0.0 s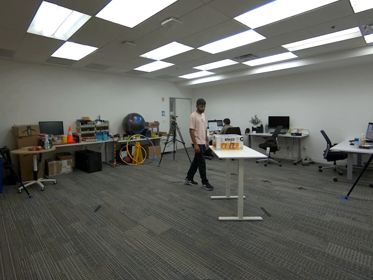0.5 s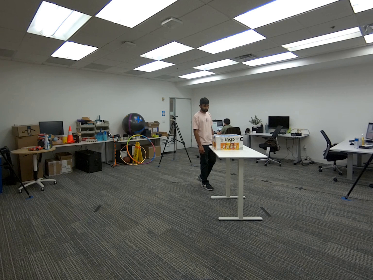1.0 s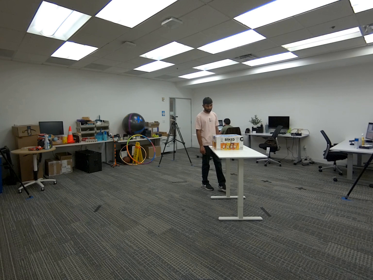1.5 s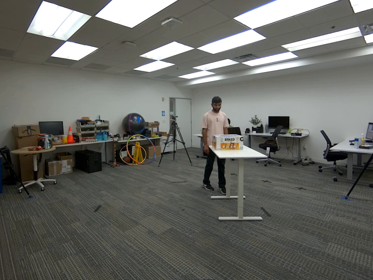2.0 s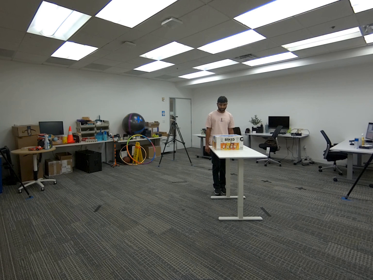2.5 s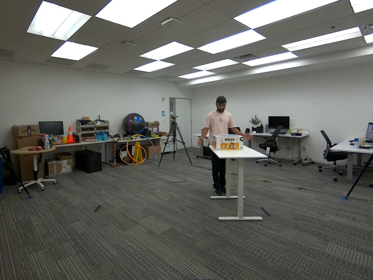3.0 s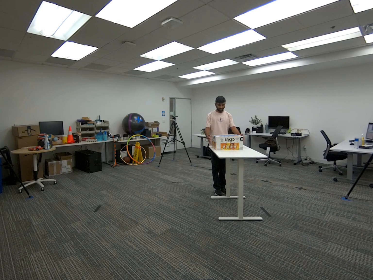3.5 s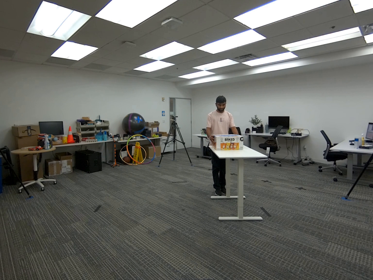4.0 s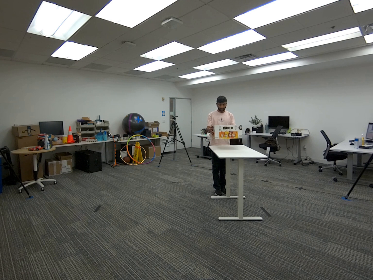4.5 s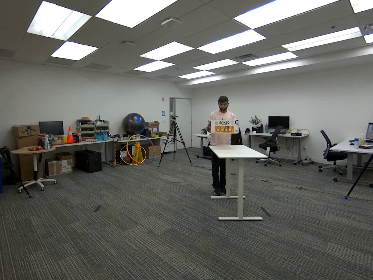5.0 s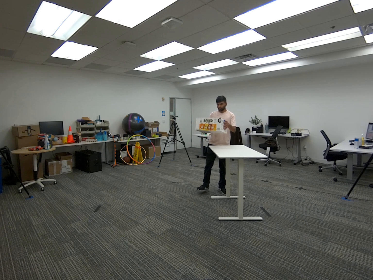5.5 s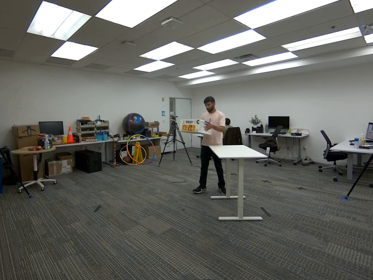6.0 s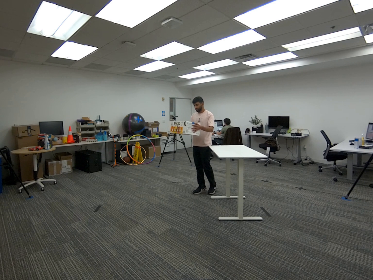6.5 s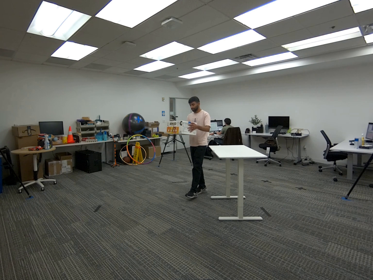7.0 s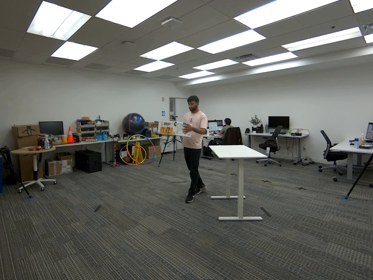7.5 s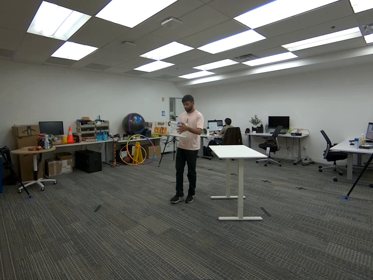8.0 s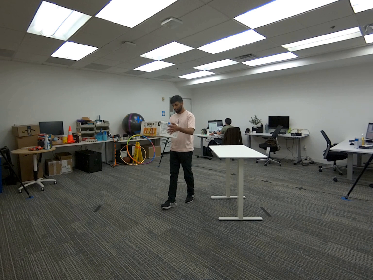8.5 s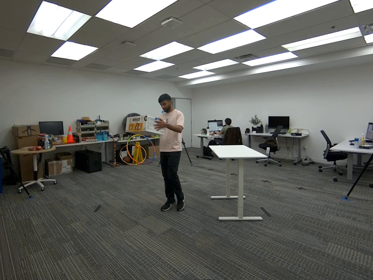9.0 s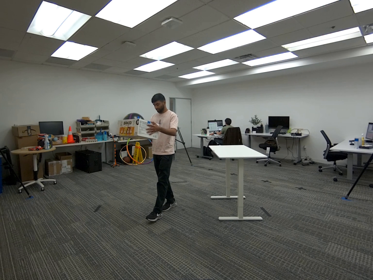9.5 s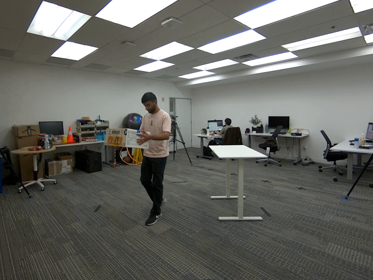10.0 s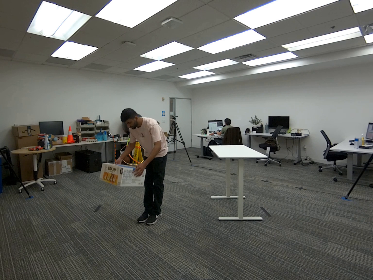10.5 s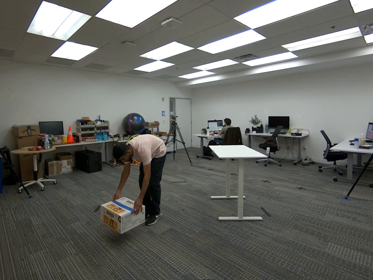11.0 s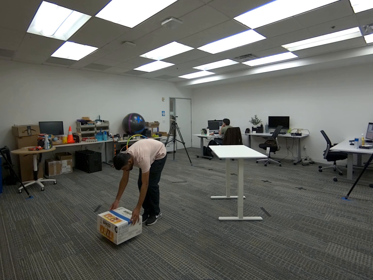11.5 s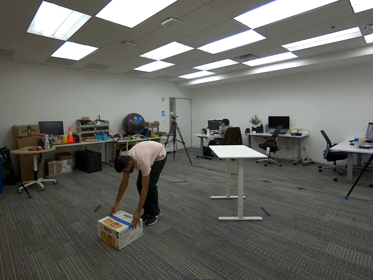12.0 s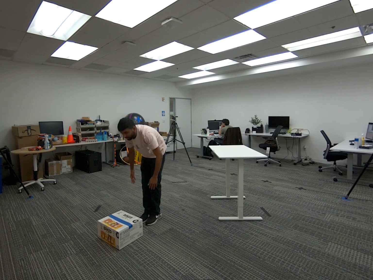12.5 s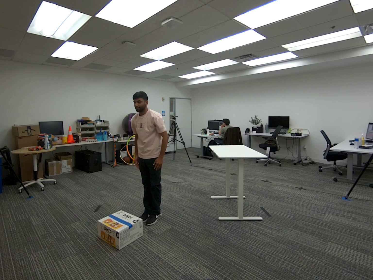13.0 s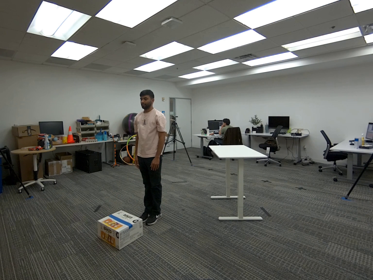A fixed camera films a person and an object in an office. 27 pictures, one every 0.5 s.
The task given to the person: Walk to the snack box on the white desk, use both hands to pick up the box and place it on the ground.
